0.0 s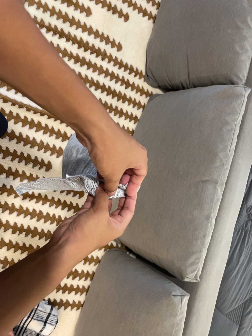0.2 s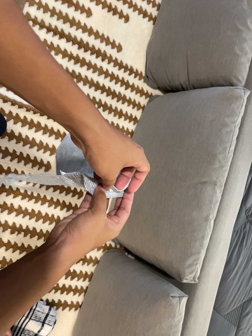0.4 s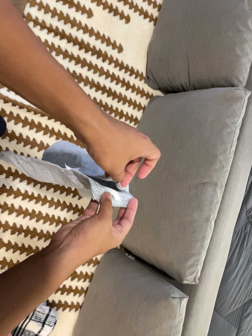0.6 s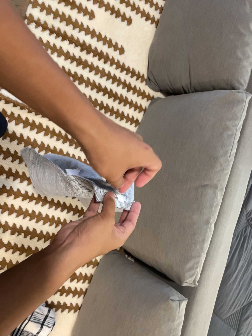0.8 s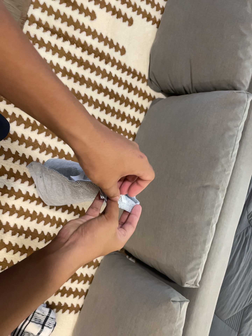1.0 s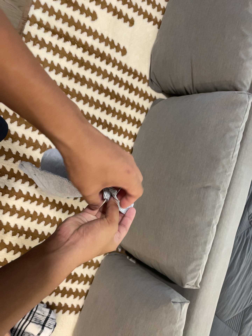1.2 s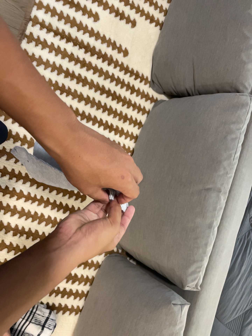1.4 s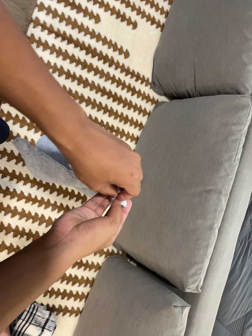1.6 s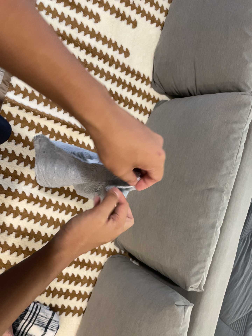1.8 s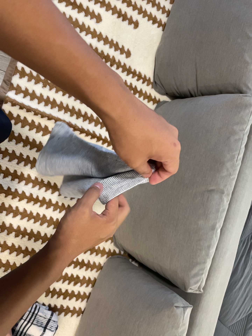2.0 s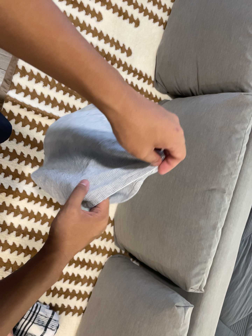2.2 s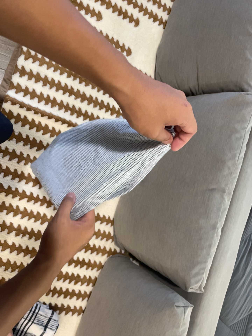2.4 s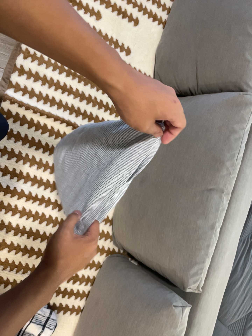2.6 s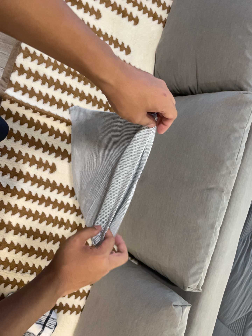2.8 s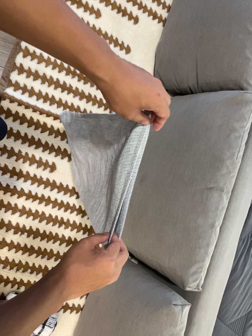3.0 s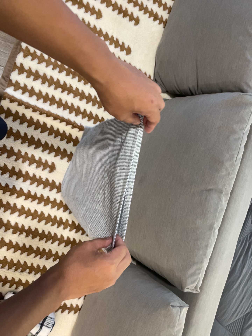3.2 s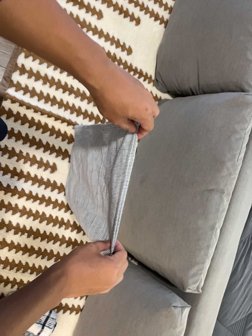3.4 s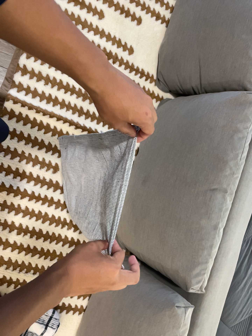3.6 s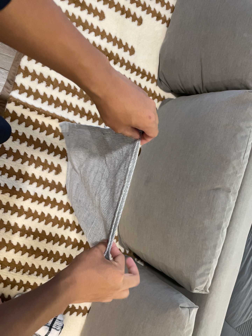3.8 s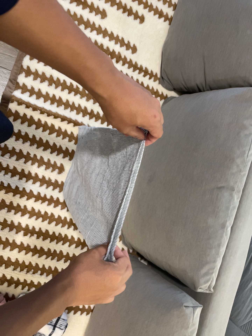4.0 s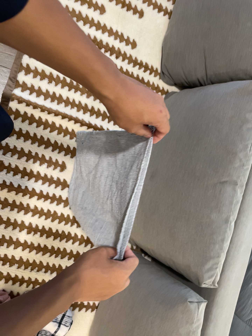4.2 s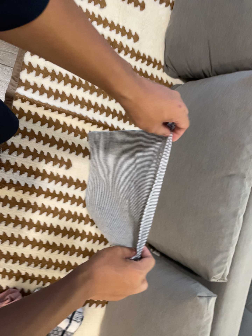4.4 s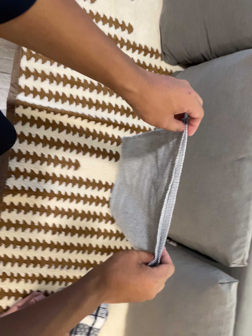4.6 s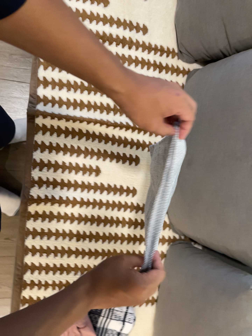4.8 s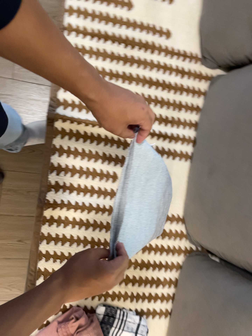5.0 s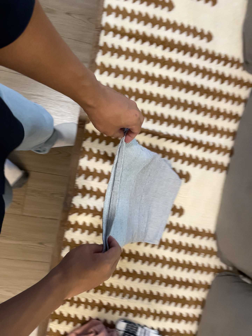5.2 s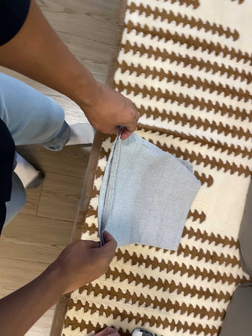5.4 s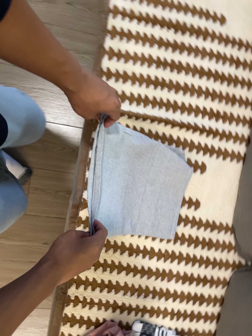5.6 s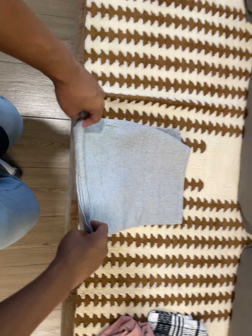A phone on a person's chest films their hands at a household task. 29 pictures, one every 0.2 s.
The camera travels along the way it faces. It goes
forward.
0.0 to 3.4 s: The camera shifts only a little, or ends up much as it began.
3.4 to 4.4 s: The camera rolls about its line of sight by about 10 degrees, and the scene rotates counterclockwise.
4.4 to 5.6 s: The camera travels forward and to its left, about 24 cm, so what stands in front looms larger.
The film runs forward here.
